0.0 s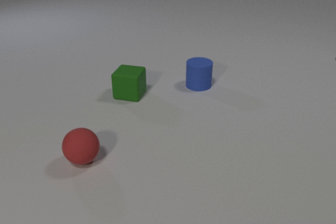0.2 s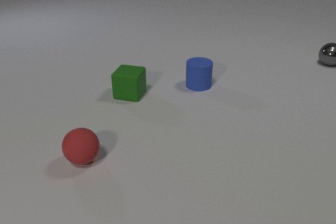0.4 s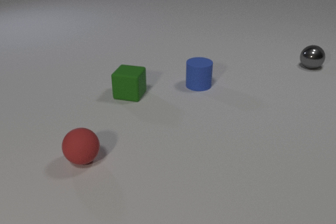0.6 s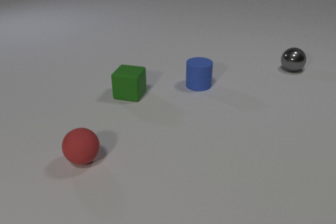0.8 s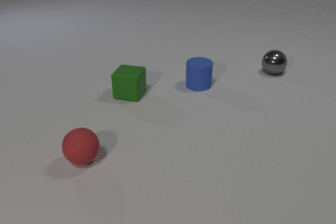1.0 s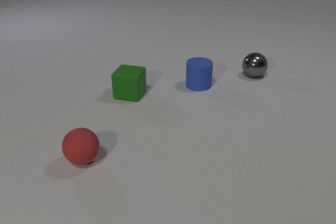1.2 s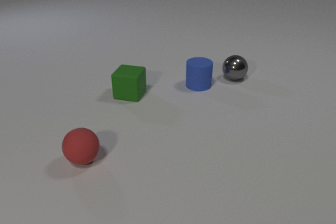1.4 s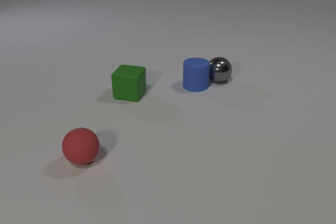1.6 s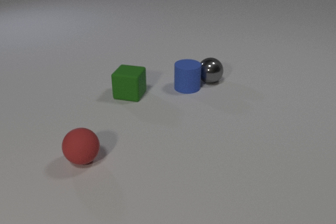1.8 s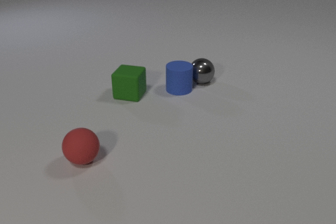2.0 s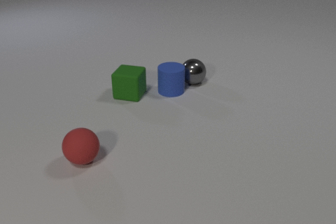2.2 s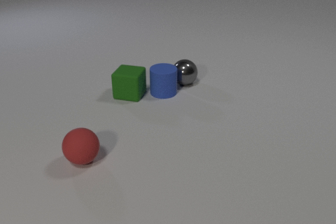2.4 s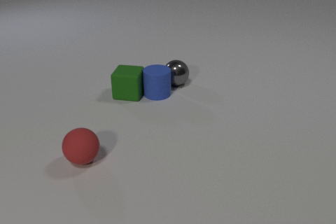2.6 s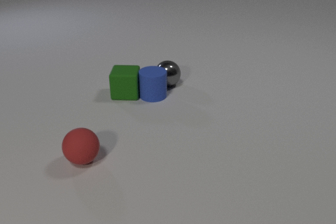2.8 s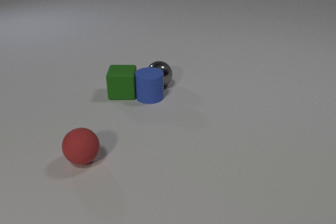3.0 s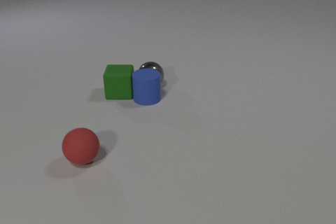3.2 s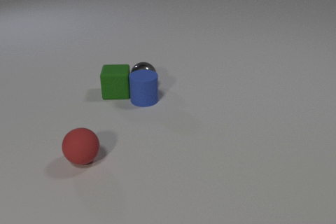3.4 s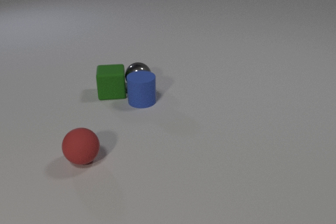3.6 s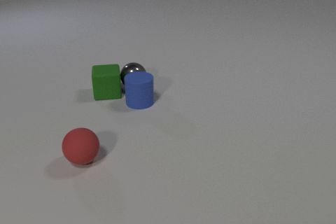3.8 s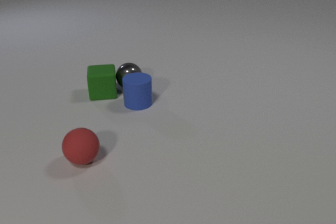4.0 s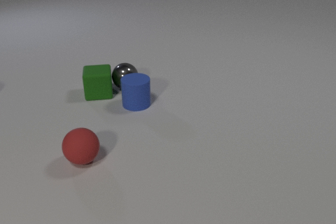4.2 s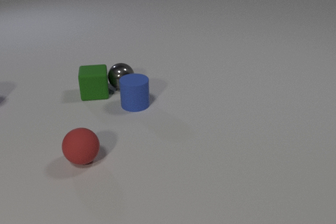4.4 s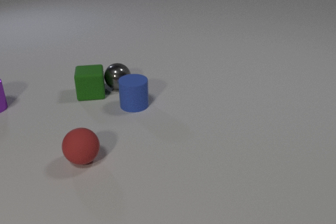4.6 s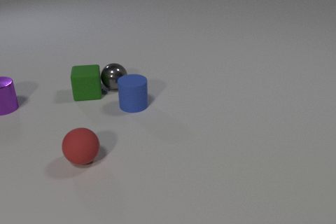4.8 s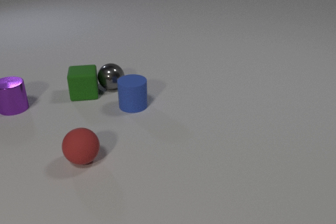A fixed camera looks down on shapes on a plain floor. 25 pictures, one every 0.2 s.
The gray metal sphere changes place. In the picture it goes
to the left.
0.0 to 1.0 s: The gray metal sphere comes in at the right edge, rolls to the left and toward the camera.
1.0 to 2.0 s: The gray metal sphere rolls to the left and toward the camera. The blue rubber cylinder slides to the left and toward the camera. The gray metal sphere and the blue rubber cylinder collide.
2.0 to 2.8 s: The gray metal sphere rolls to the left. The blue rubber cylinder slides to the left and toward the camera. The green rubber cube slides to the left. The blue rubber cylinder and the green rubber cube collide.
2.8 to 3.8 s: The gray metal sphere rolls to the left. The blue rubber cylinder slides toward the camera and to the left. The green rubber cube slides to the left. The gray metal sphere and the green rubber cube collide.
3.8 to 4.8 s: The gray metal sphere rolls to the left. The purple metal cylinder comes in at the left edge, slides to the right and toward the camera. The green rubber cube slides to the left.
What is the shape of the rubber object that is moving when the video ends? cube.
How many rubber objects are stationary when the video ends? 2.
What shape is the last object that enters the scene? cylinder.
